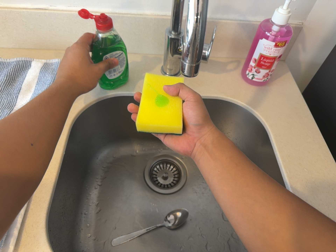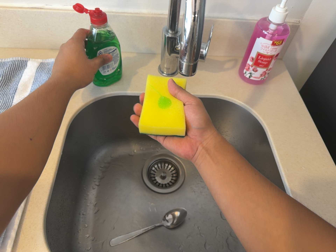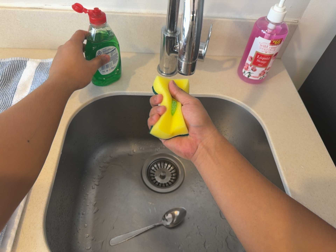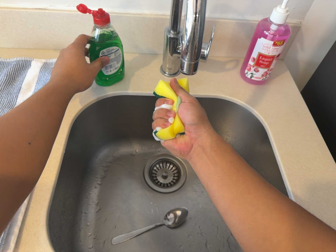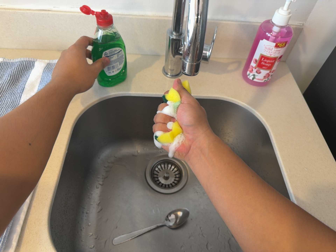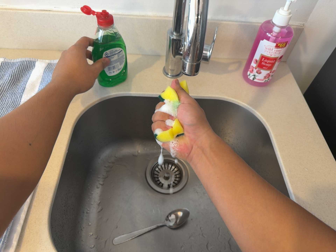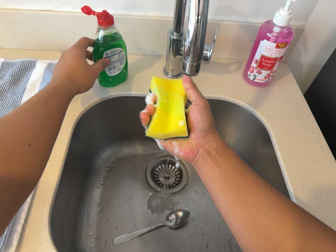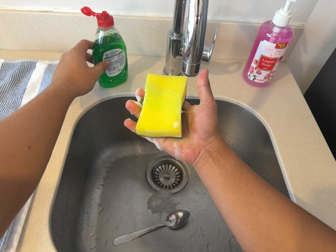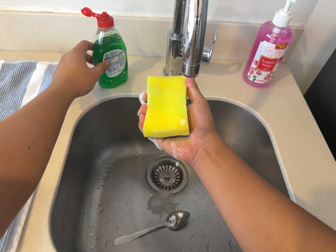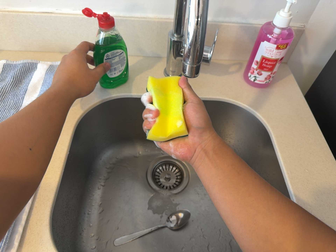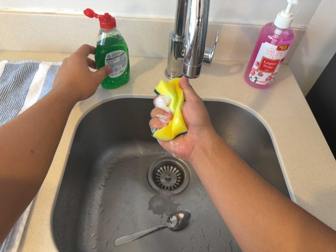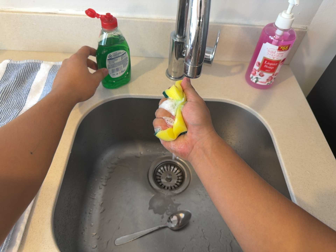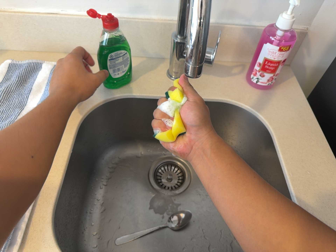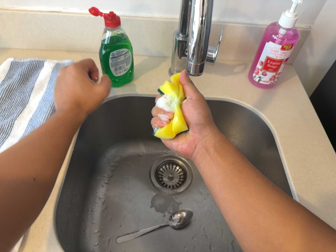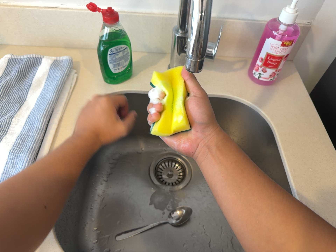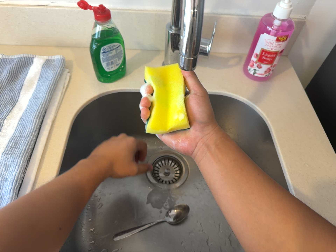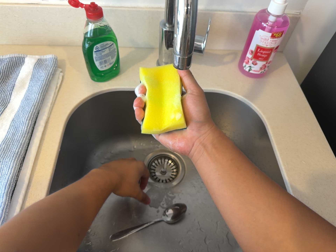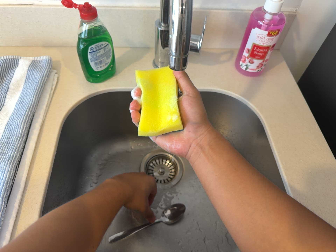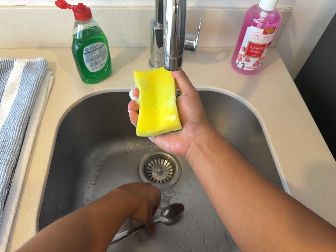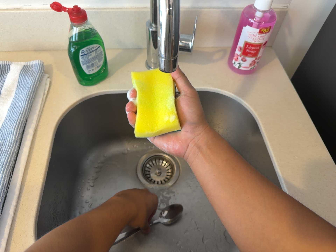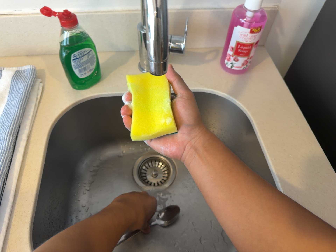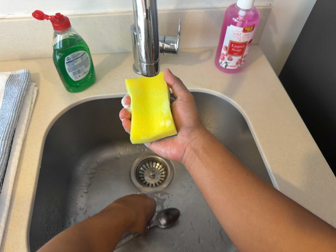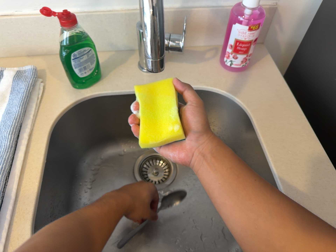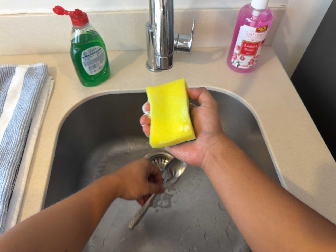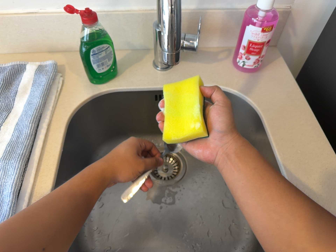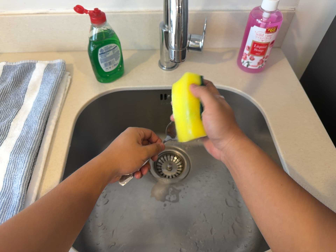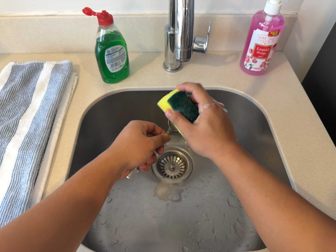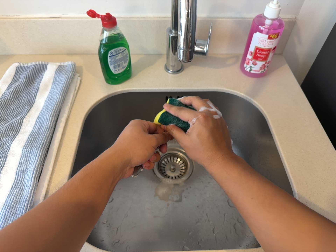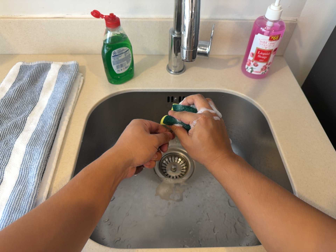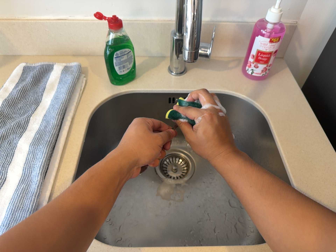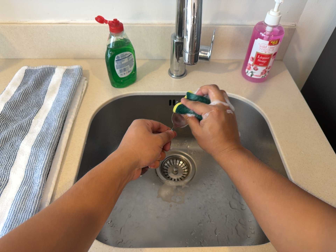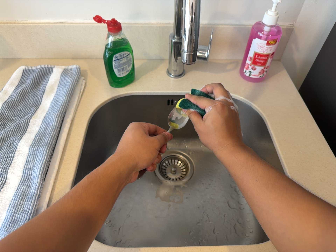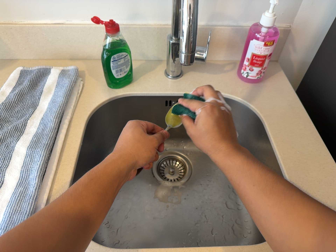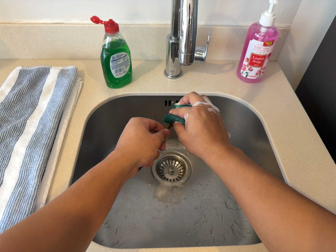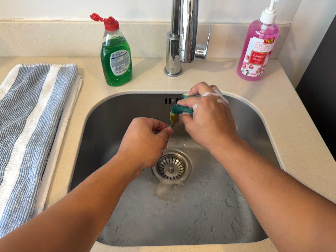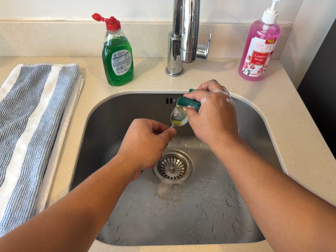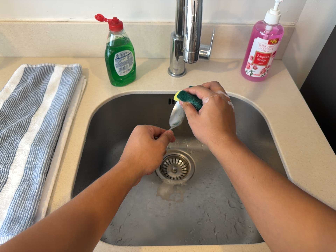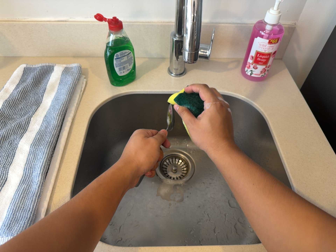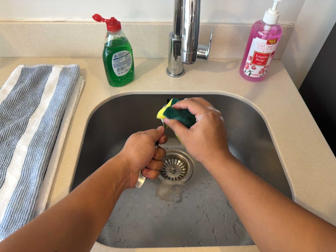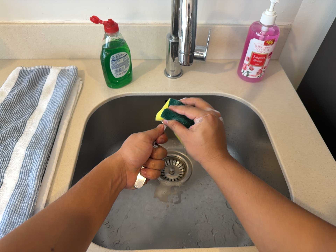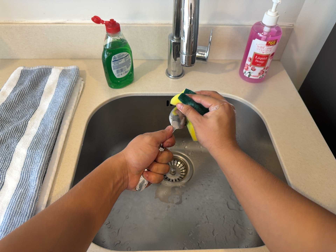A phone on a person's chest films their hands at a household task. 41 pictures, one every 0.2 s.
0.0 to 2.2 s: The camera shifts only a little, or ends up much as it began.
2.2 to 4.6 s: The camera shifts only a little, or ends up much as it began.
4.6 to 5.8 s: The camera travels backward, about 7 cm, so what stands in front gets smaller.
5.8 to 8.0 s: The camera keeps its place and its aim.
The film runs forward here.
